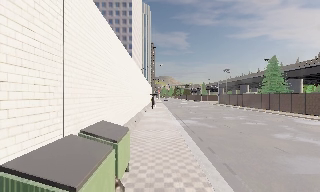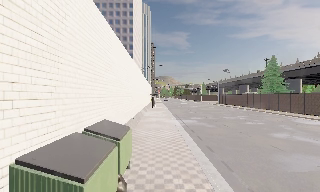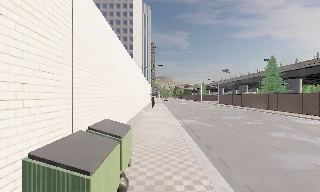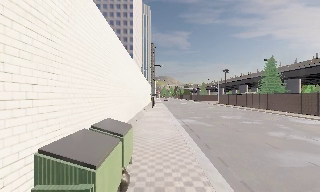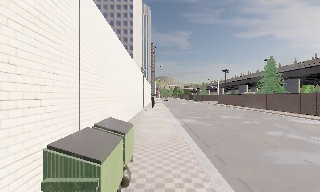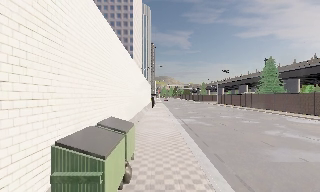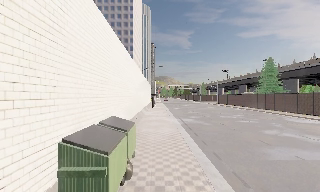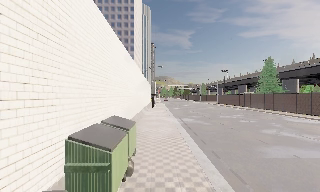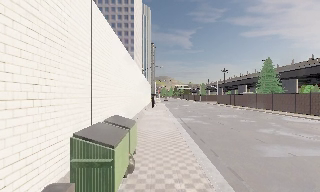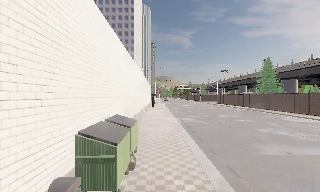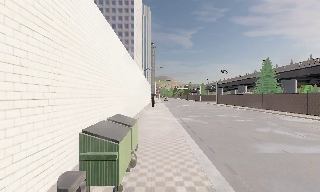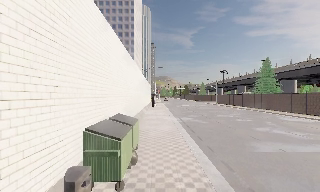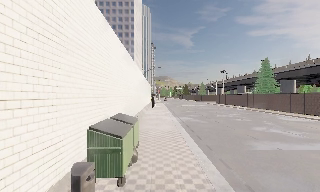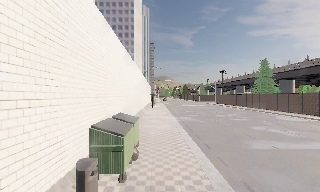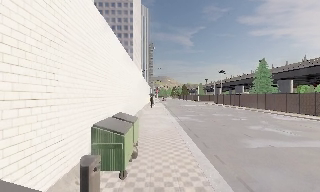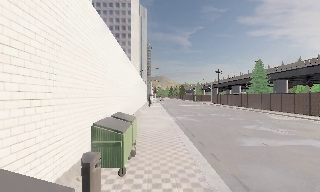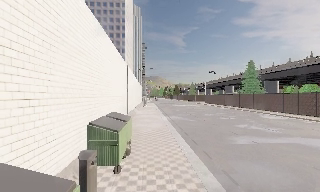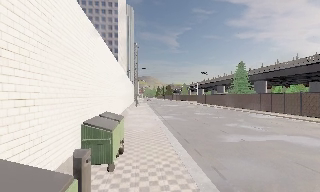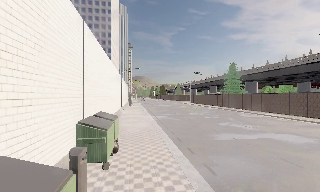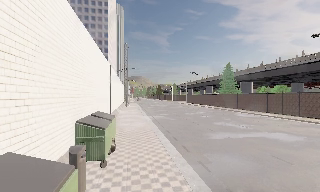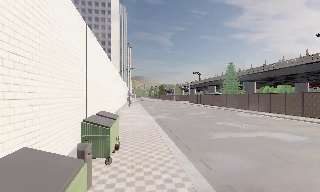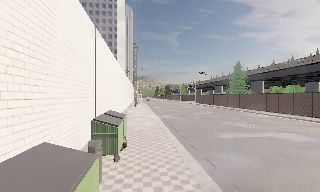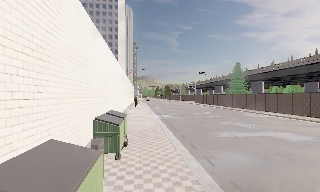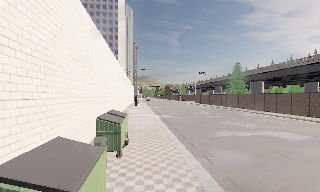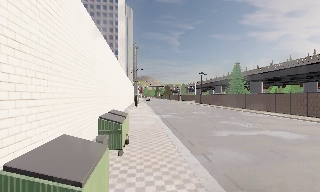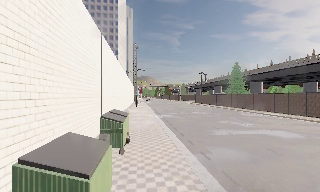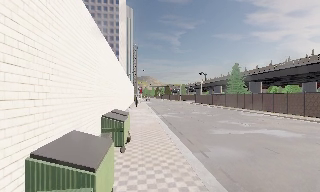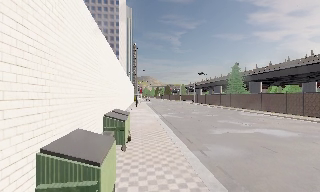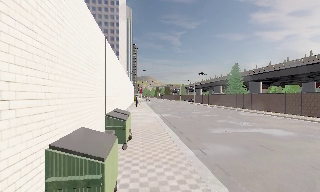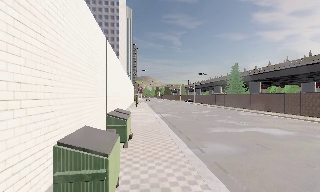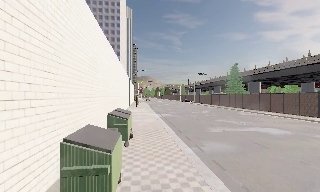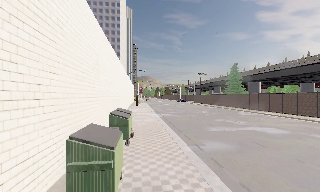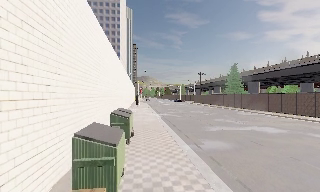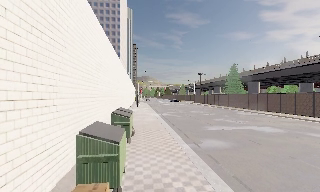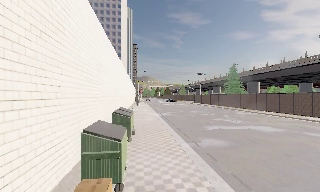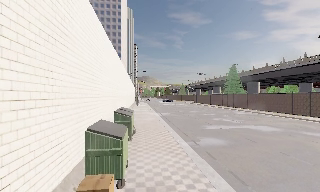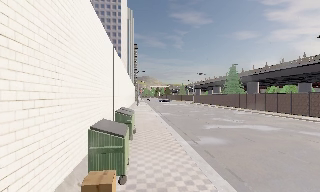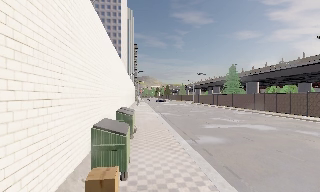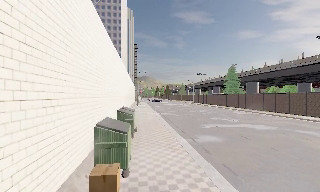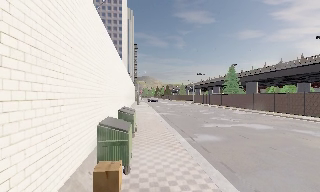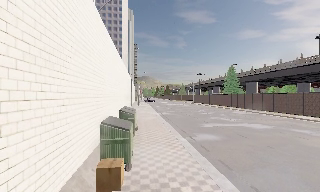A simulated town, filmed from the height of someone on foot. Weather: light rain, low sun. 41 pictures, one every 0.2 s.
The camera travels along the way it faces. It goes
backward.
0.0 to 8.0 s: The camera travels backward, about 8 m, so what stands in front gets smaller.
The film runs backward here.
